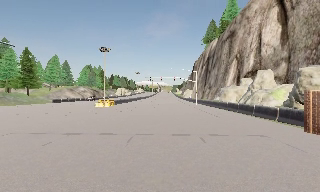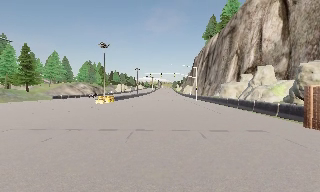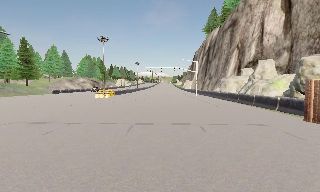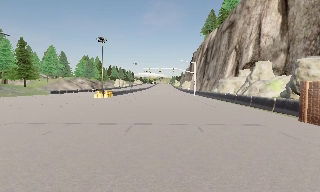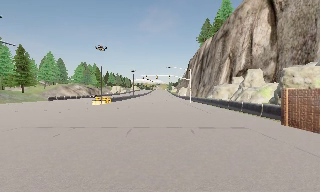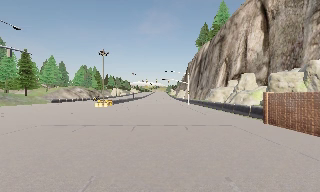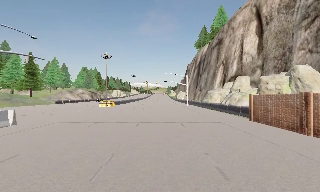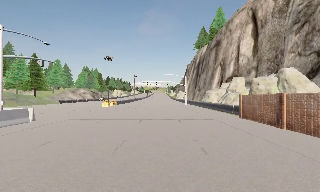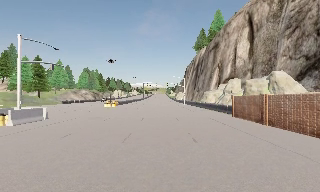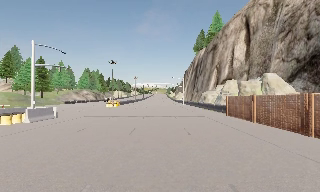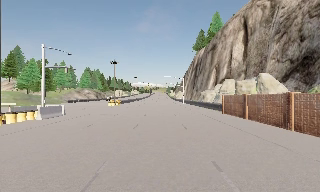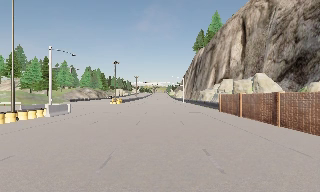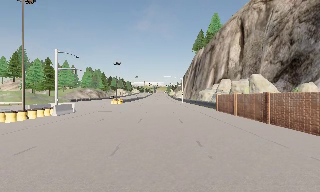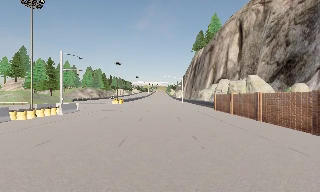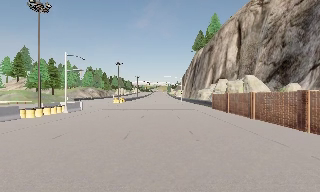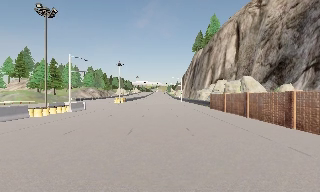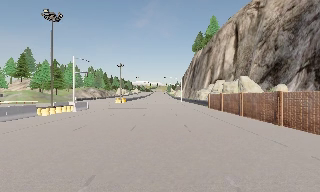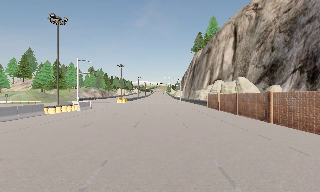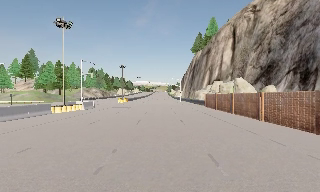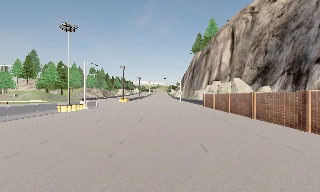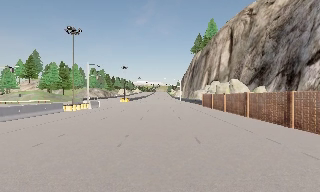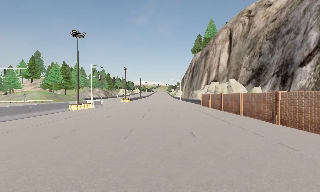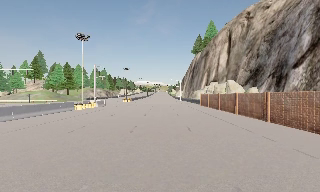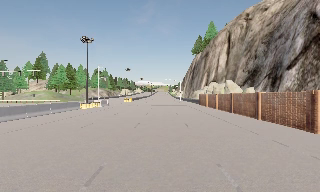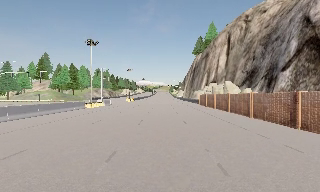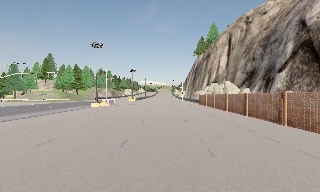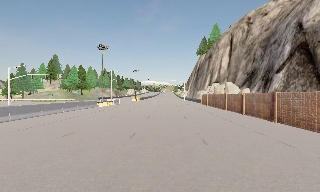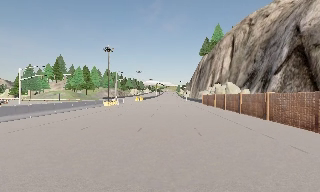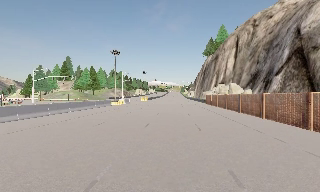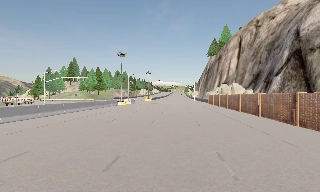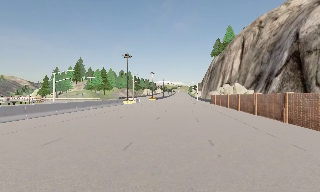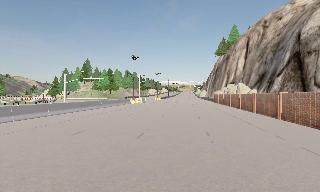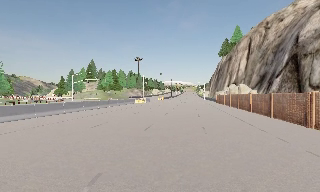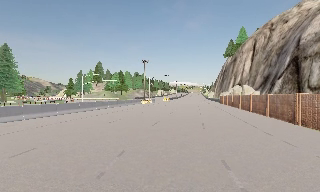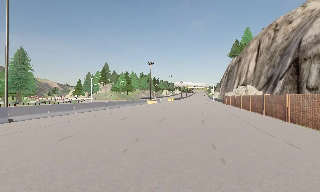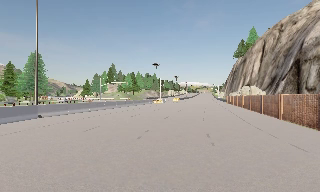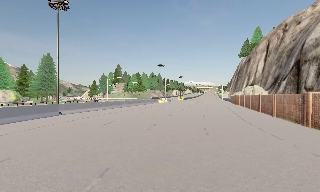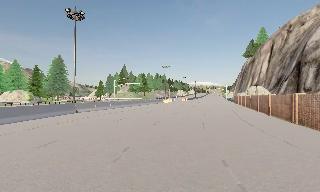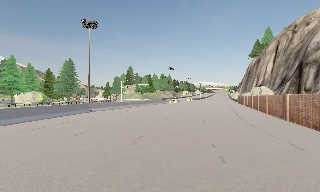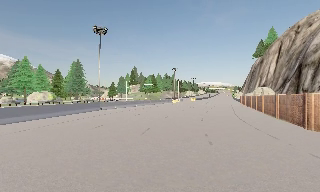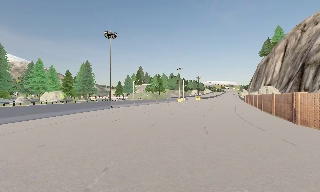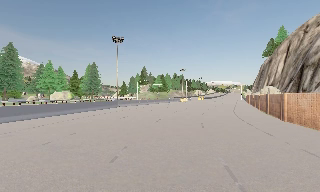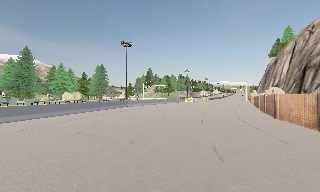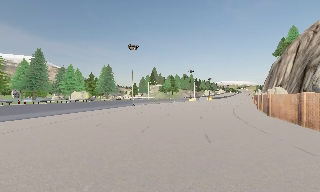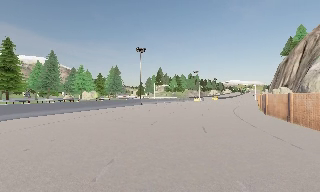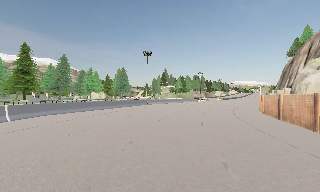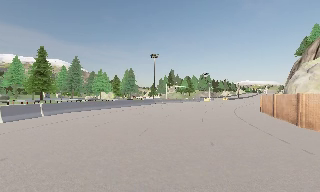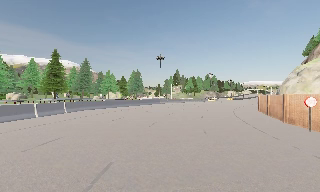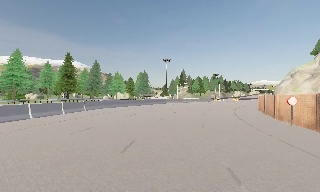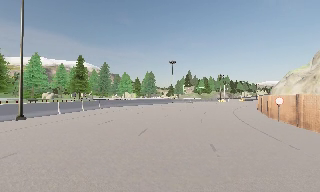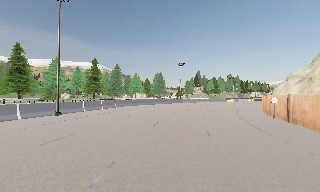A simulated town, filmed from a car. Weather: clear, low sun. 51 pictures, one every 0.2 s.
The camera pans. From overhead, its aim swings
counterclockwise.
The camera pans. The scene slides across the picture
to the right.
0.0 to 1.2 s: The camera travels backward, about 5 m, so what stands in front gets smaller. It gains speed.
1.2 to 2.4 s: The camera travels backward, about 9 m, so what stands in front gets smaller. It loses speed.
2.4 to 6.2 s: The camera travels backward, about 25 m, so what stands in front gets smaller.
6.2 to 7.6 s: The camera swings to its left by about 10 degrees, and the scene slides to the right. It travels backward, about 13 m, so what stands in front gets smaller.
7.6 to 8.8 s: The camera travels backward, about 12 m, so what stands in front gets smaller.
8.8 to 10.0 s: The camera pans to its left, which is counterclockwise from overhead, by about 15 degrees. It travels backward, about 14 m, so what stands in front gets smaller.
The film runs backward here.
